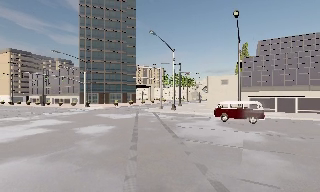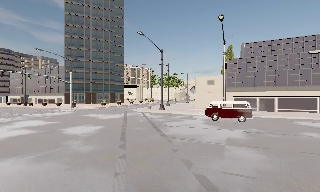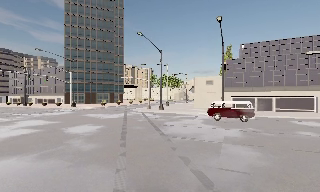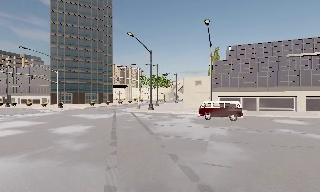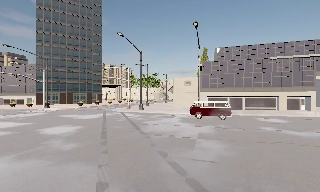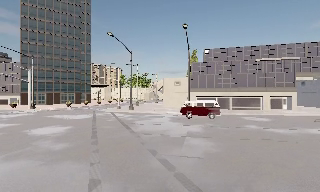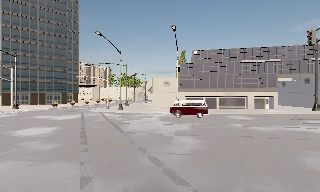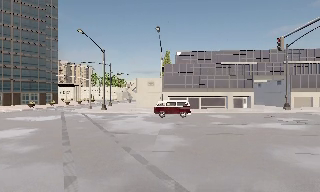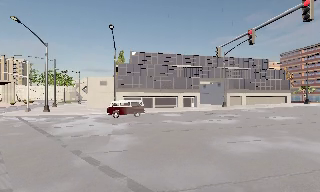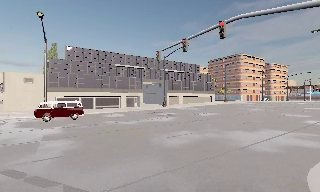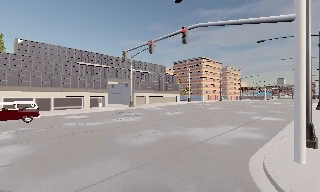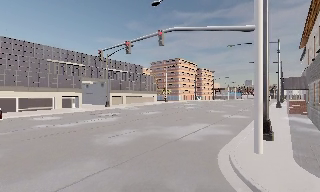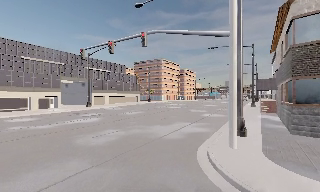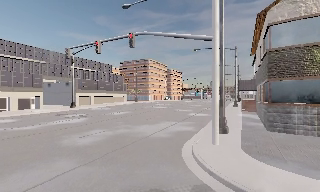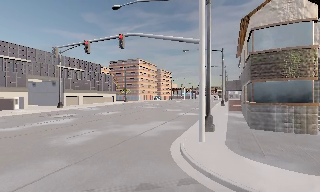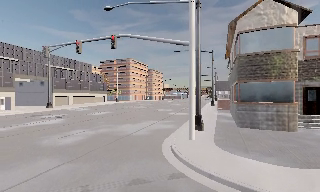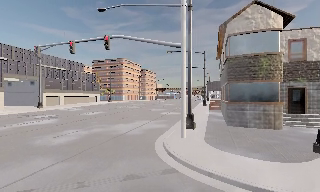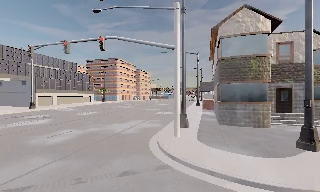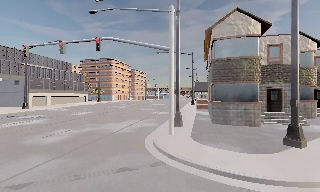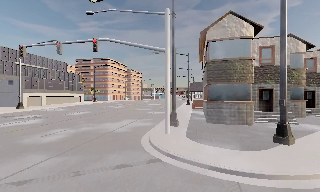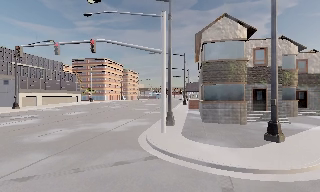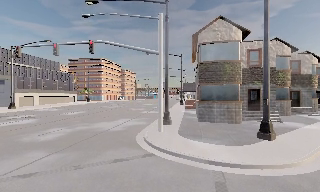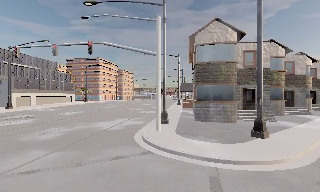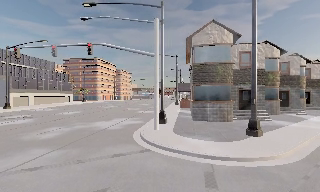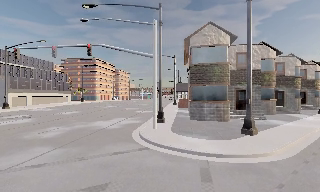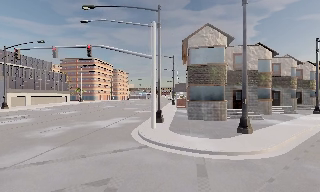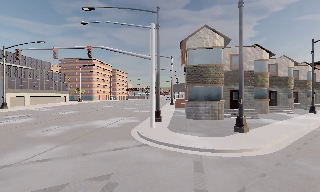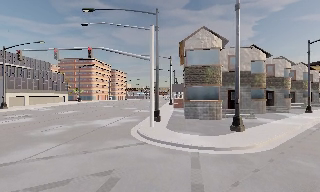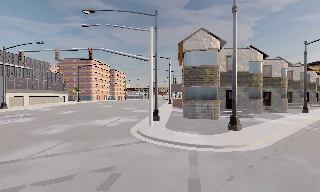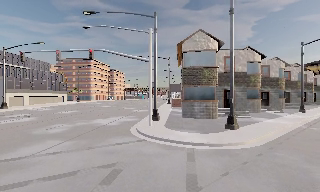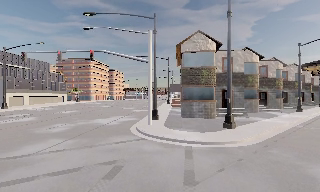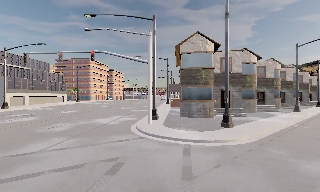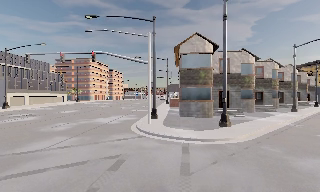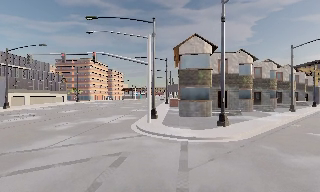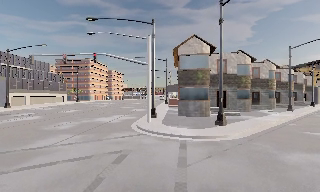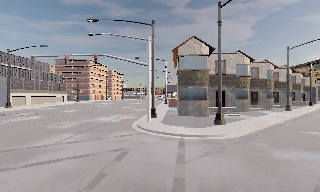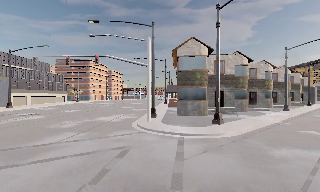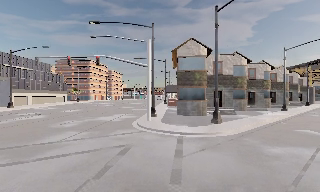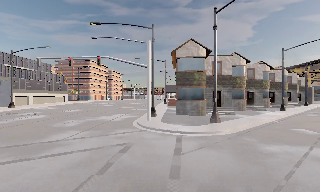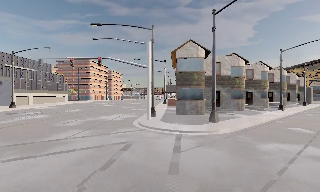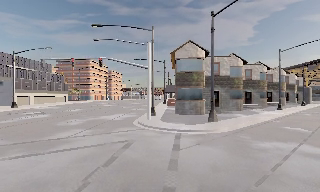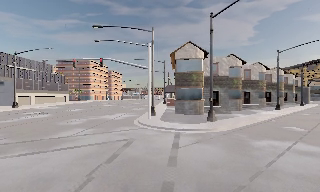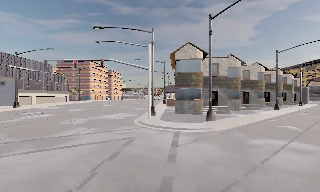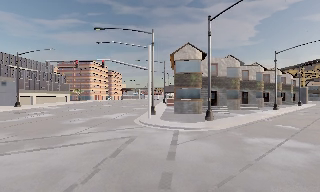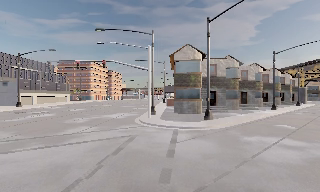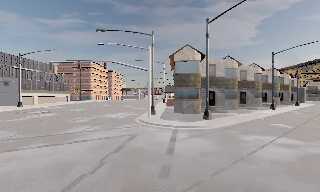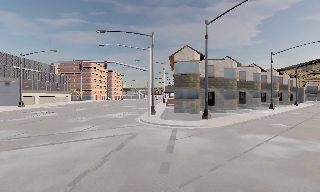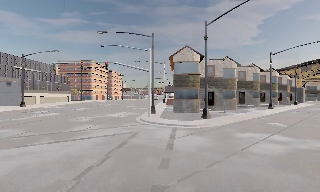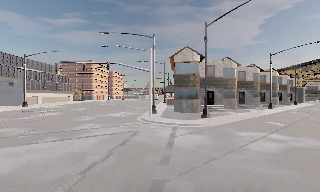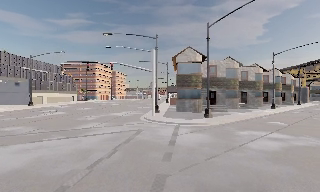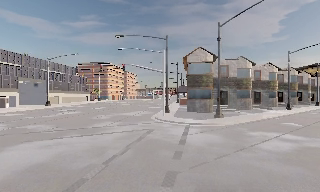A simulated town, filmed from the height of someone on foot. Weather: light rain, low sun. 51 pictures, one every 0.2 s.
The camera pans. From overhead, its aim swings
clockwise.
The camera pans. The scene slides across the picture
to the left.
0.0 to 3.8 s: The scene slides to the left, as the camera pans about 105 degrees to its right. It travels backward, about 6 m.
3.8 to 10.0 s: The camera travels backward, about 9 m, so what stands in front gets smaller.
The film runs backward here.
